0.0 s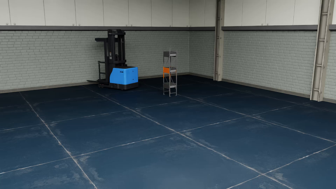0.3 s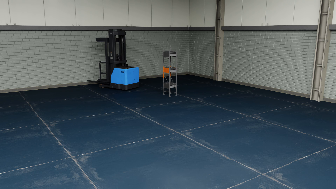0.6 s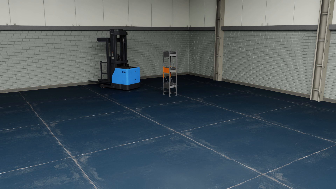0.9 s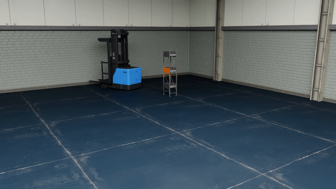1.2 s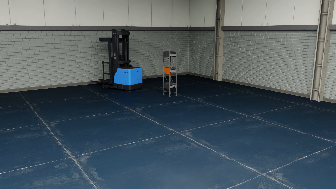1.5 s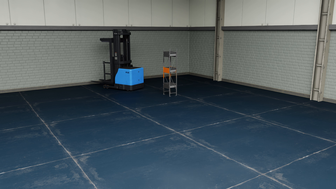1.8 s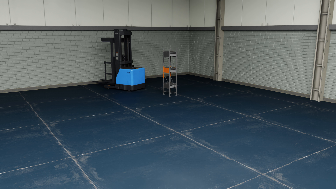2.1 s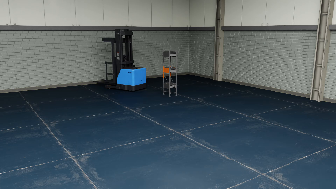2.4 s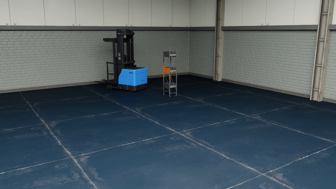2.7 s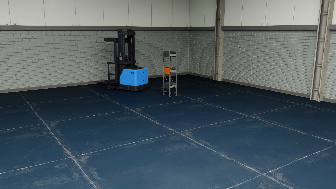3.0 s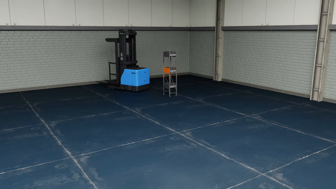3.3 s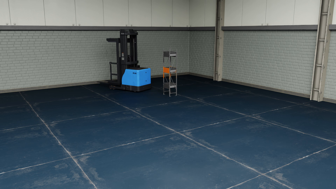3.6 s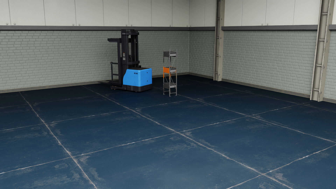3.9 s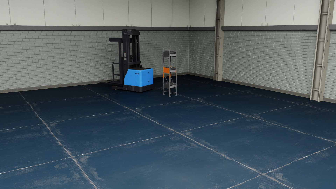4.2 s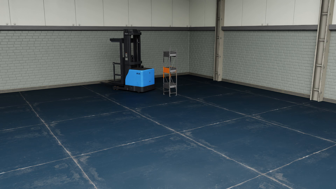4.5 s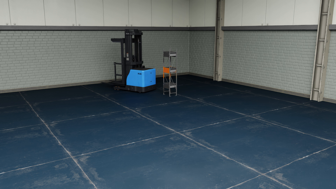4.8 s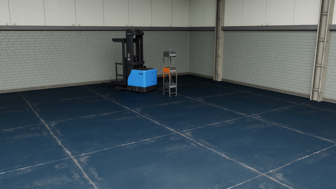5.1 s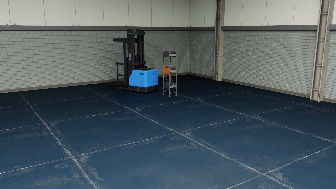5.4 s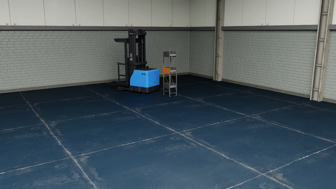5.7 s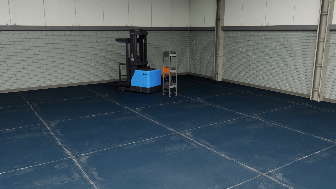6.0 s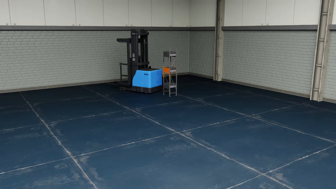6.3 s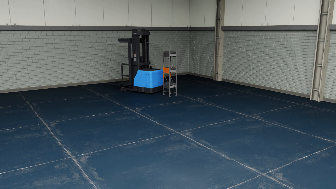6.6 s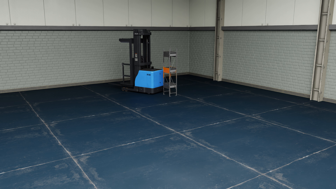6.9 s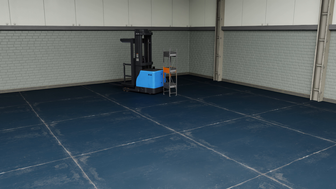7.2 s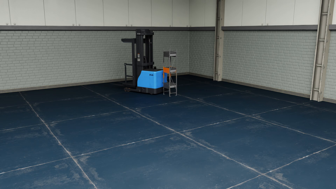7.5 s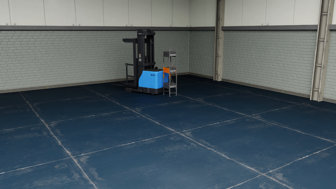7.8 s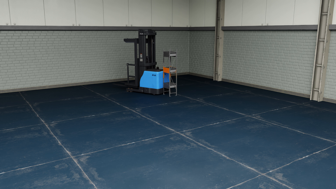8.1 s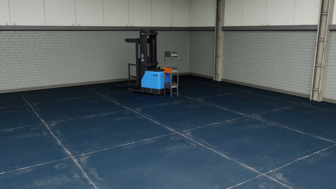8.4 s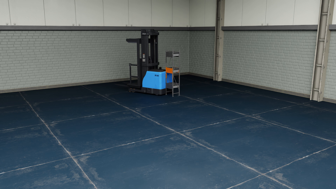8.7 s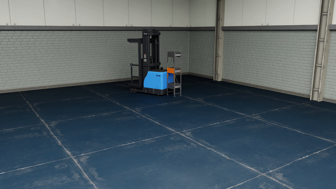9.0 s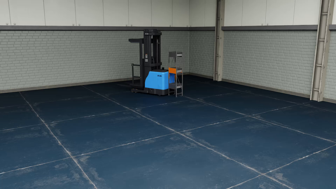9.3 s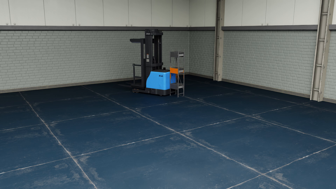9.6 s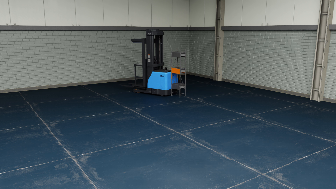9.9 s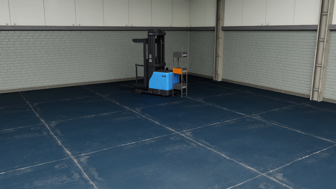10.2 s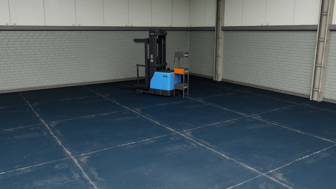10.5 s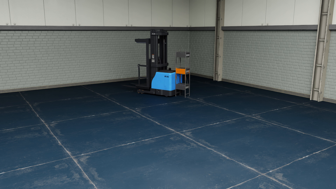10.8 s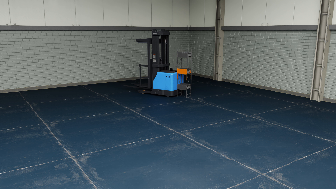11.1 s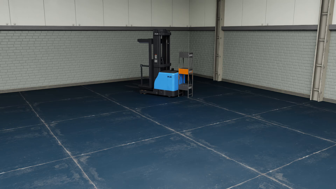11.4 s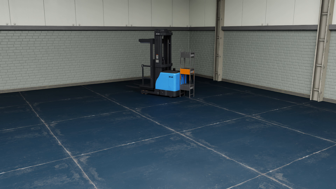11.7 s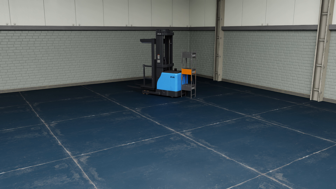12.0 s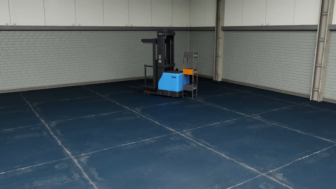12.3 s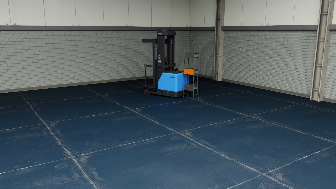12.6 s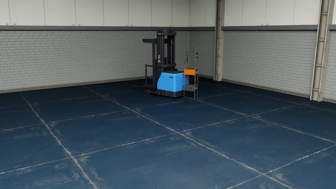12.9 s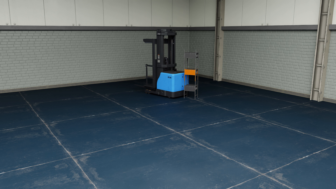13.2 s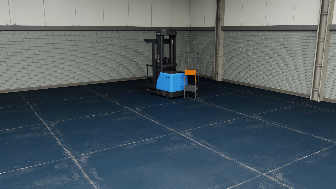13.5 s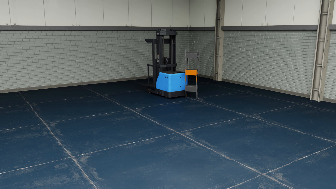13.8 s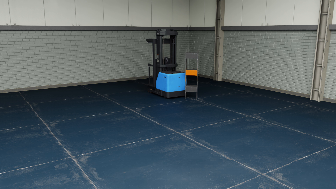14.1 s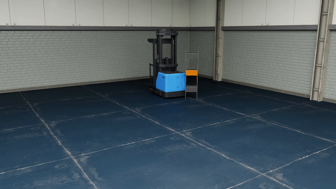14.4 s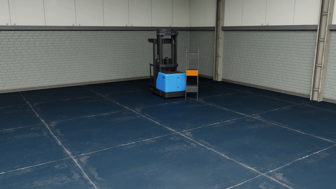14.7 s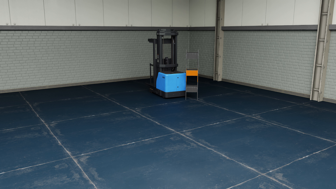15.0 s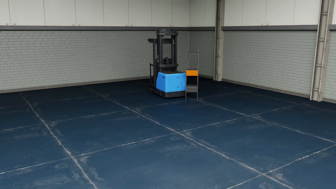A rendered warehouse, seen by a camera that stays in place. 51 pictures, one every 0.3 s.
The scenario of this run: A forklift runs into an object in its way.
